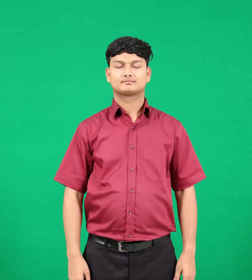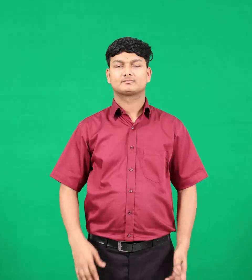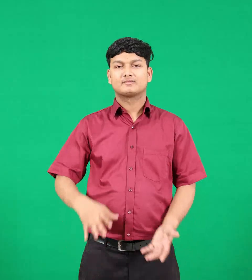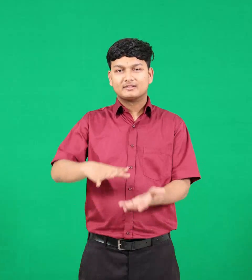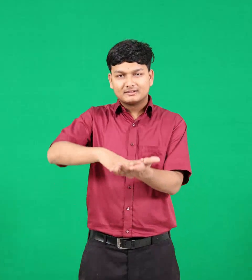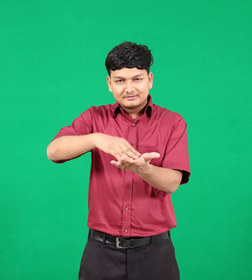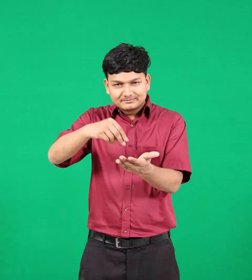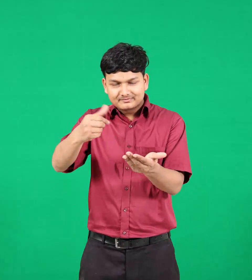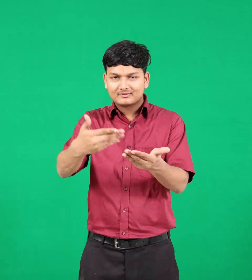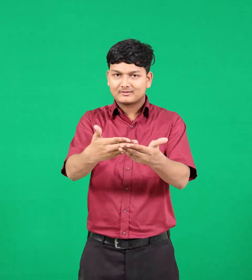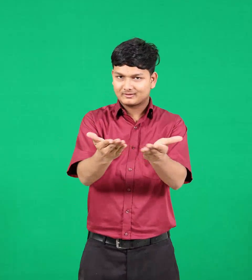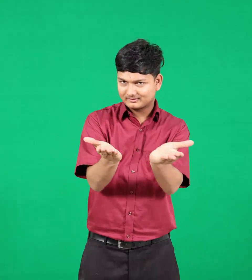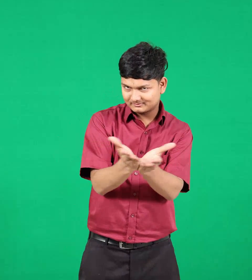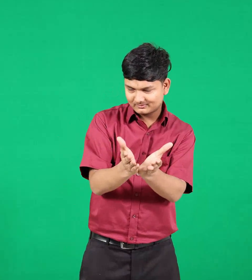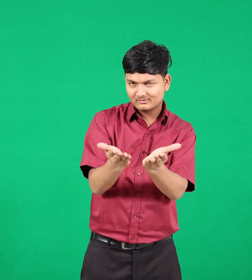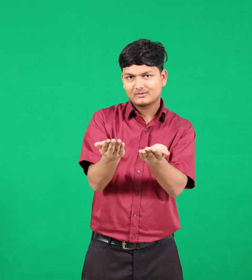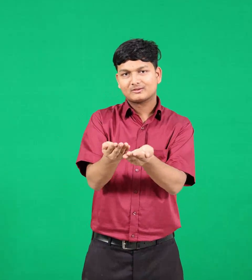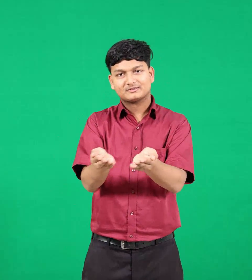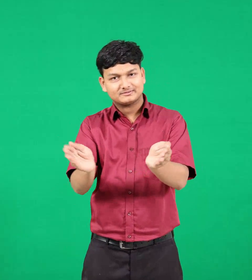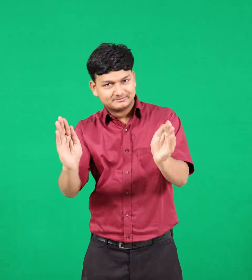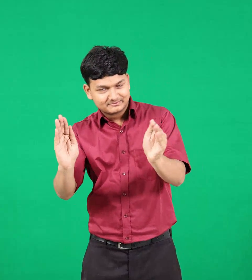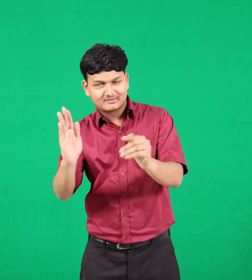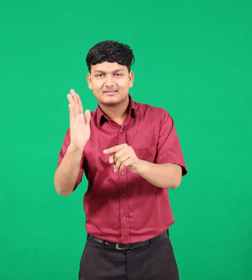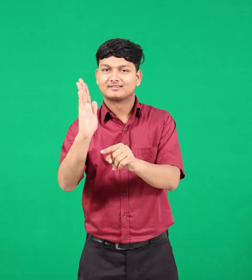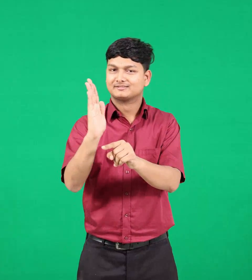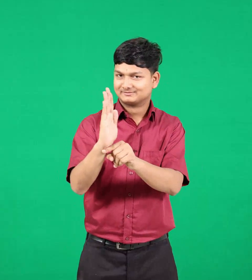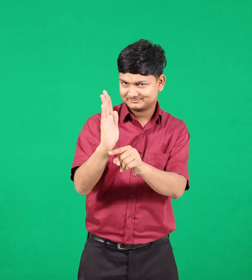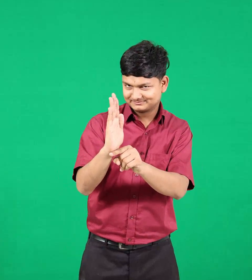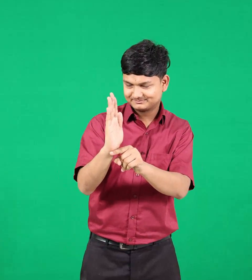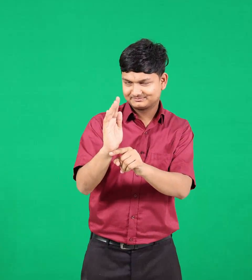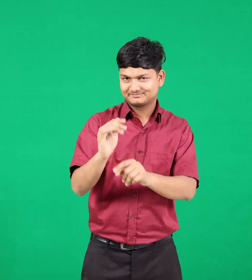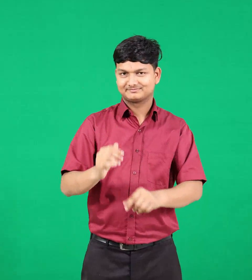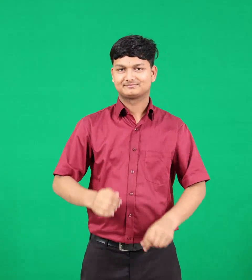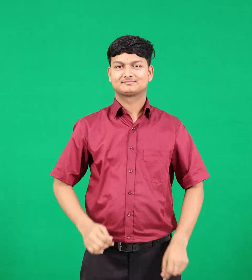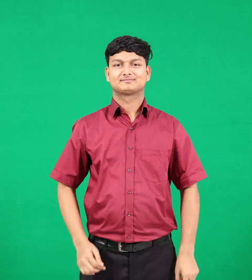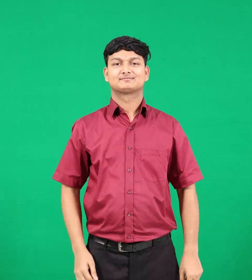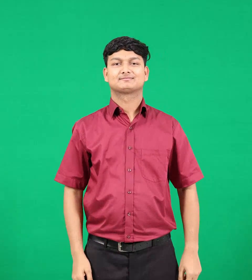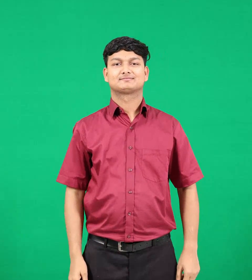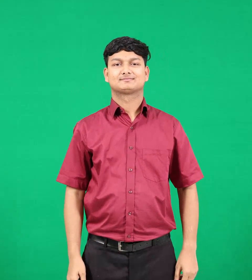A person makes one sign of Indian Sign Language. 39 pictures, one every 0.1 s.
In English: clay
